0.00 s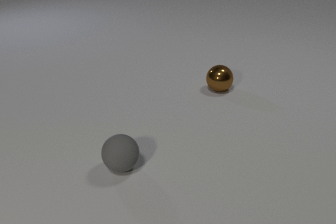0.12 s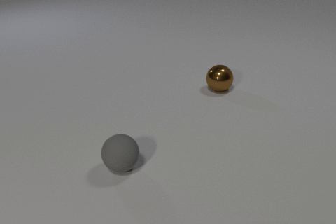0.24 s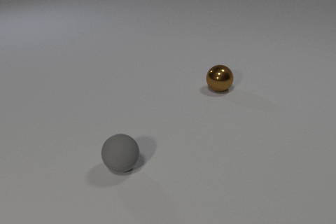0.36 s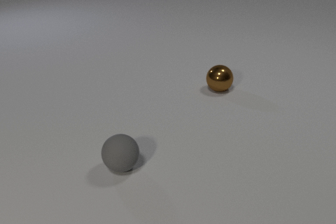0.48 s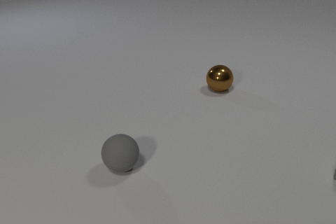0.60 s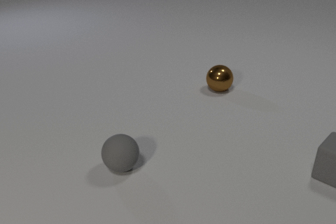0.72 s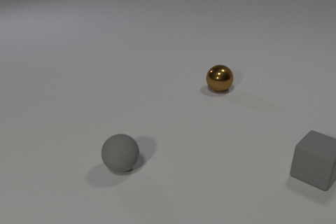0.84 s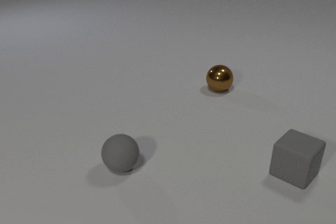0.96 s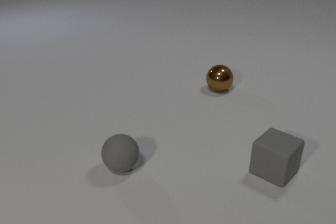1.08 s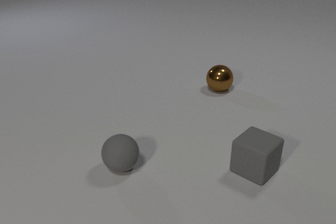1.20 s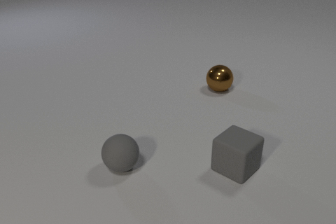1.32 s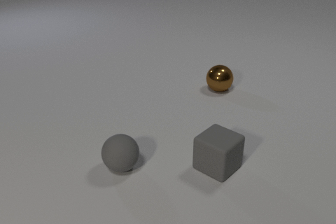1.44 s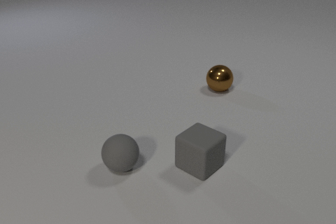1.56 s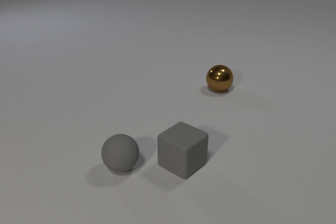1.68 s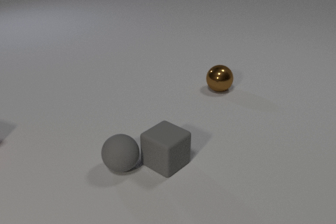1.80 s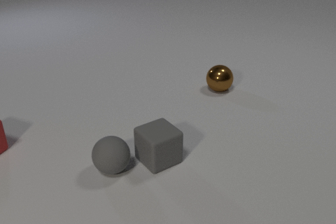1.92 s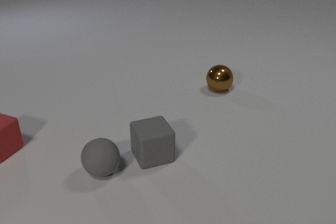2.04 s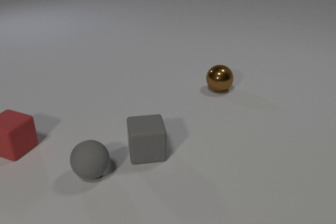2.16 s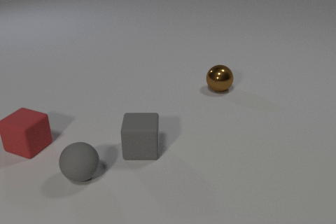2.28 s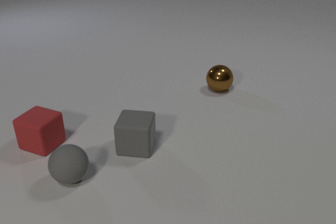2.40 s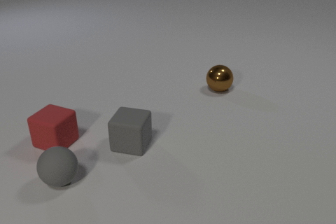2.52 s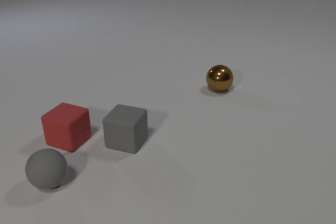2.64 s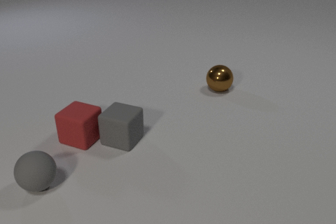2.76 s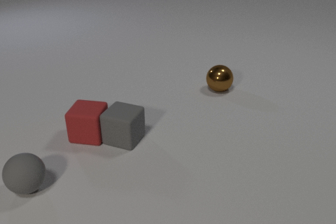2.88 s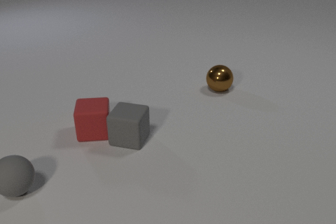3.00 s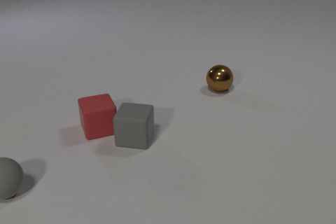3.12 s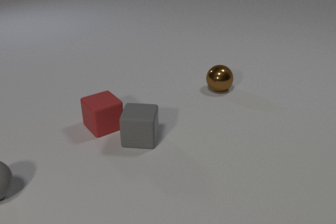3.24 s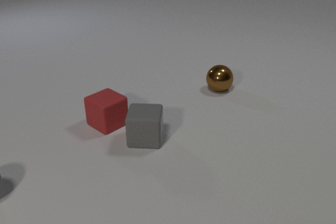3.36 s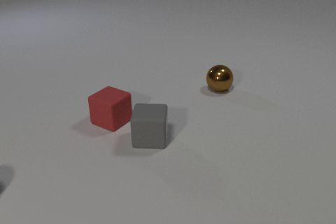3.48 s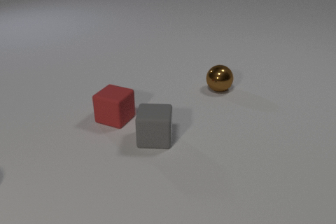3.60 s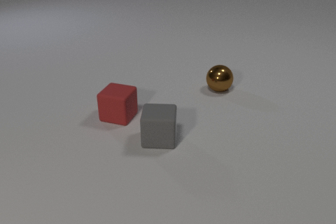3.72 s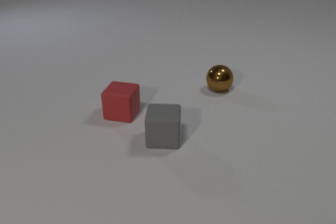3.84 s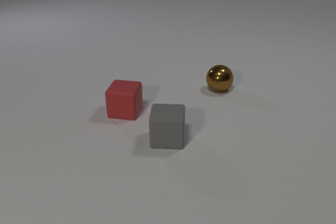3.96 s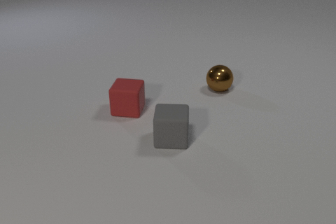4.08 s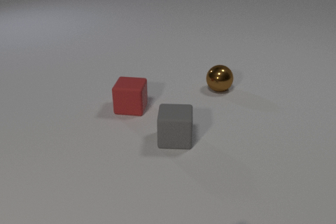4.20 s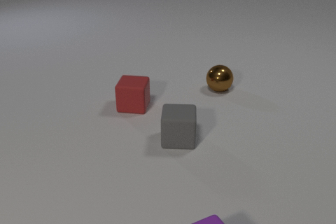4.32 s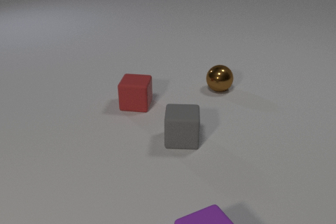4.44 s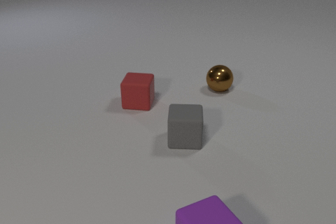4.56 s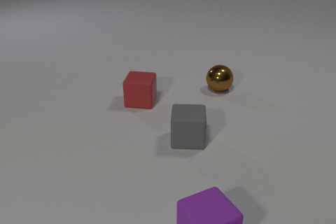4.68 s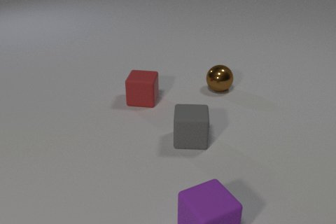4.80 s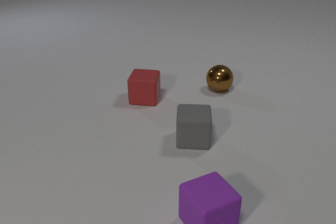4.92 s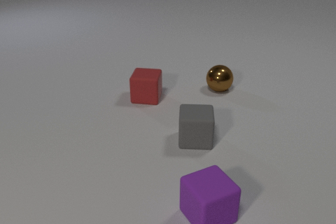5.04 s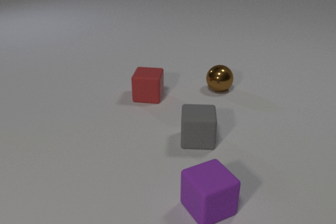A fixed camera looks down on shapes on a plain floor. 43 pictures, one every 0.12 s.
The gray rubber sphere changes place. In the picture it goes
to the left.
The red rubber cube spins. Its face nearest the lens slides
to the right.
0.00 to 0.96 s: The gray rubber cube comes in at the right edge, slides to the left.
0.96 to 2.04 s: The gray rubber cube slides to the left, spins so that its near face slides to the left, clockwise seen from above. The gray rubber sphere rolls to the left. The red rubber cube comes in at the left edge, slides to the right. The gray rubber cube and the gray rubber sphere collide.
2.04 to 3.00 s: The gray rubber cube slides away from the camera and to the left. The gray rubber sphere rolls to the left. The red rubber cube slides to the right, spins so that its near face slides to the right, counterclockwise seen from above. The gray rubber cube and the red rubber cube collide.
3.00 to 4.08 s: The gray rubber cube slides to the right. The gray rubber sphere rolls to the left, leaves at the left edge. The red rubber cube slides away from the camera and to the right, spins counterclockwise seen from above by about 60 degrees, its near face sliding to the right.
4.08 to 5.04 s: The gray rubber cube slides to the right. The red rubber cube slides away from the camera and to the right. The purple rubber cube comes in at the bottom edge, slides away from the camera.
Are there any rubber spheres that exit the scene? yes.
What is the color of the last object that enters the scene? purple.
How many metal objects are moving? 0.
